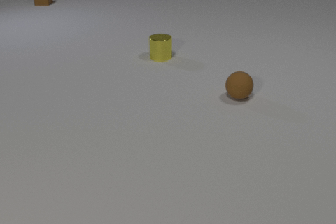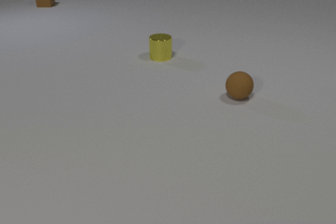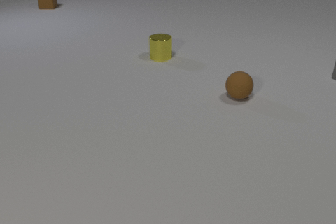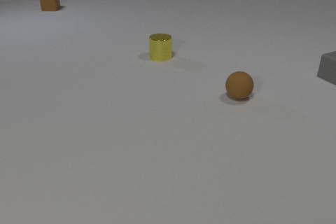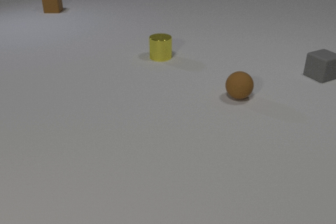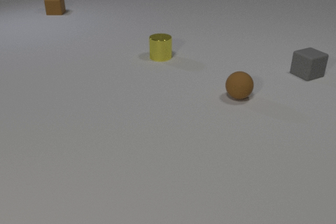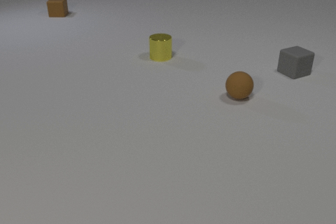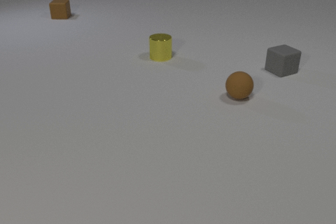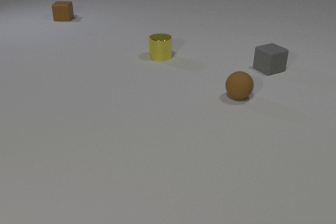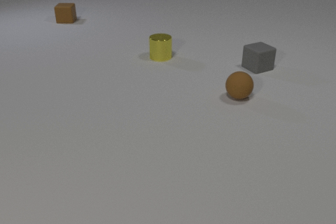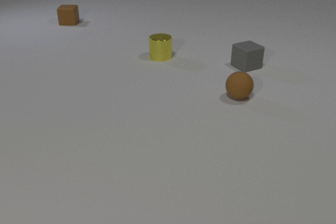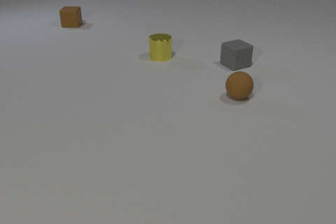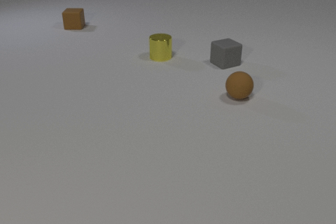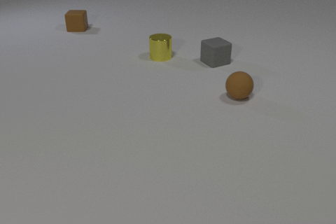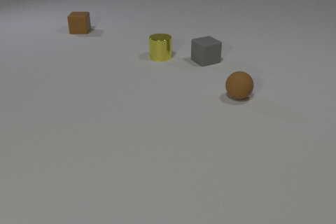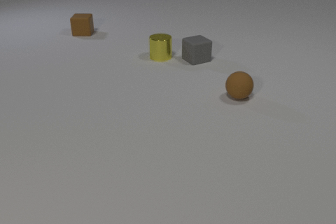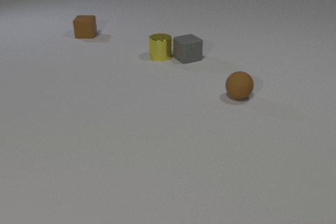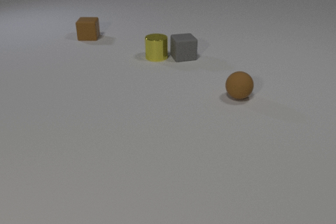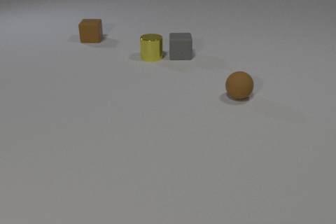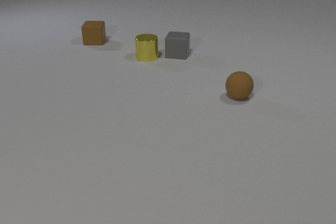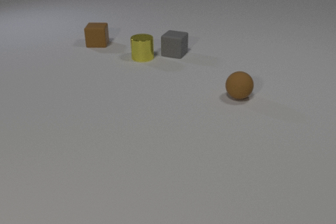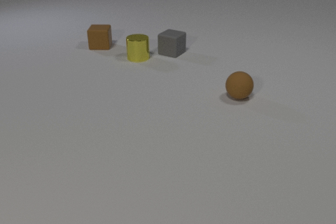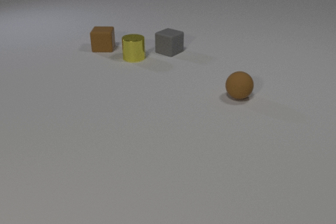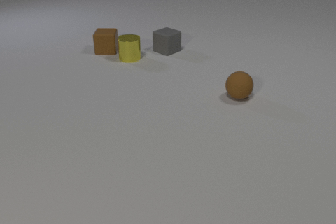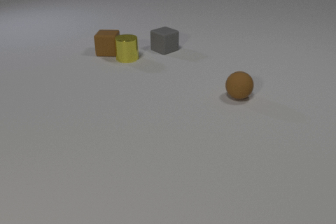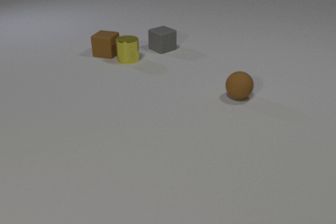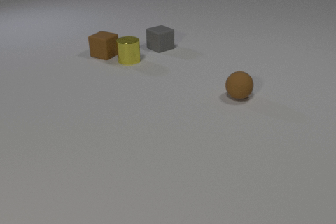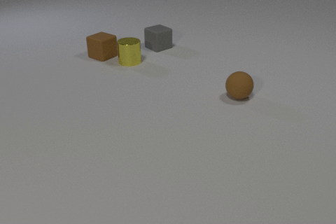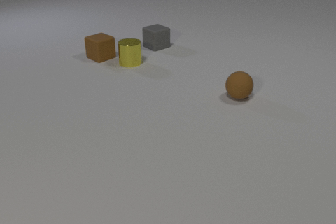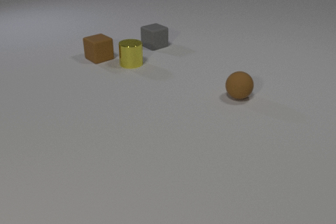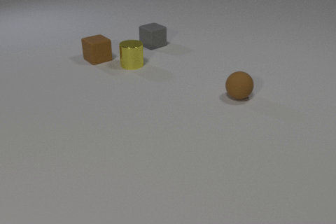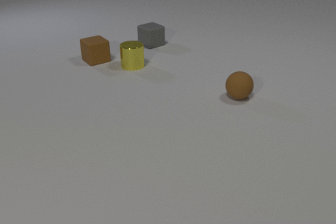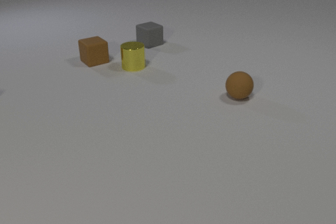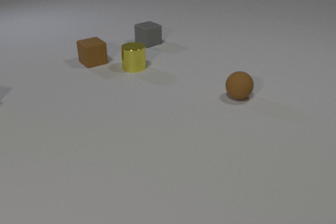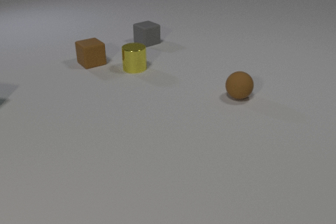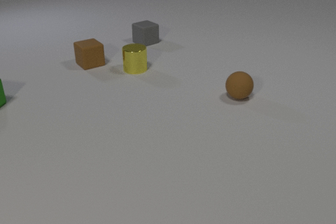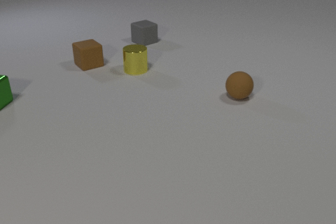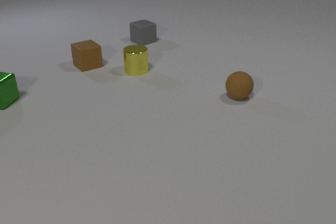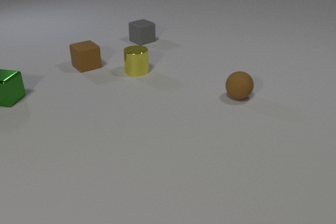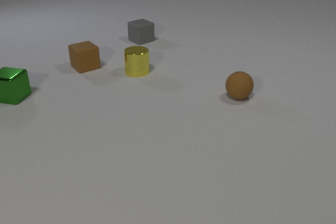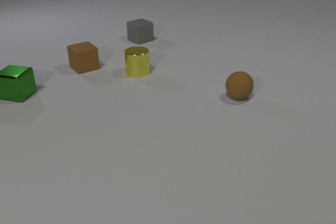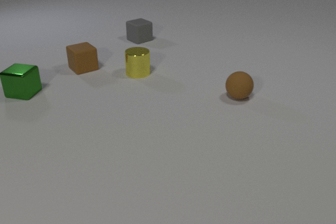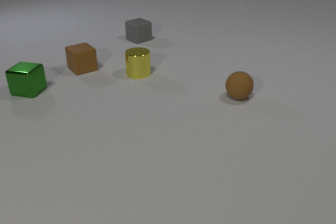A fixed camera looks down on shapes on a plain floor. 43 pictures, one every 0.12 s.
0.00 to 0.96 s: The gray rubber cube comes in at the right edge, slides to the left. The brown rubber cube slides toward the camera.
0.96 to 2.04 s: The gray rubber cube slides to the left. The brown rubber cube slides toward the camera. The gray rubber cube and the yellow metal cylinder collide.
2.04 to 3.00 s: The gray rubber cube slides away from the camera and to the left, spins so that its near face slides to the left, clockwise seen from above. The yellow metal cylinder slides to the left. The brown rubber cube slides toward the camera. The yellow metal cylinder and the brown rubber cube collide.
3.00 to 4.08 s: The gray rubber cube slides away from the camera and to the left. The yellow metal cylinder slides toward the camera. The brown rubber cube slides toward the camera and to the left, spins so that its near face slides to the left, clockwise seen from above.
4.08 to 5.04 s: The gray rubber cube slides away from the camera and to the left. The yellow metal cylinder slides toward the camera. The brown rubber cube slides toward the camera and to the left. The green metal cube comes in at the left edge, slides to the right and away from the camera.
How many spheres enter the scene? 0.
What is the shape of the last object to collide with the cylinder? cube.
Are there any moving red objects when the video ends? no.
